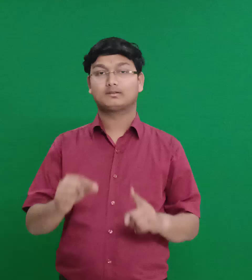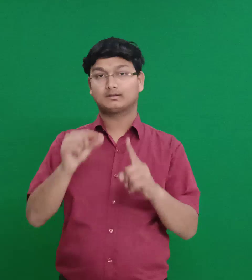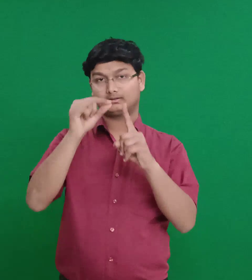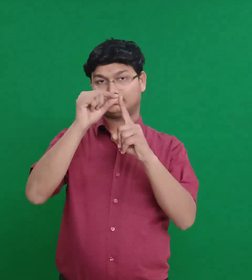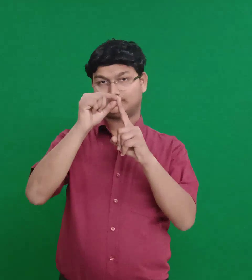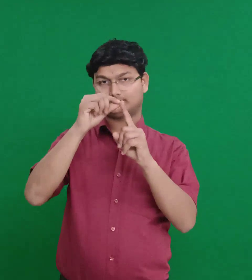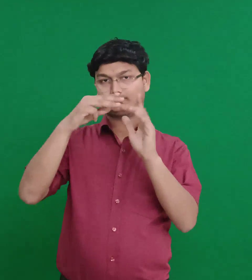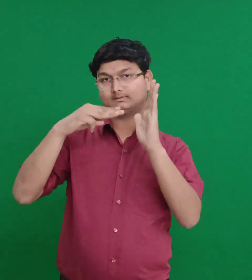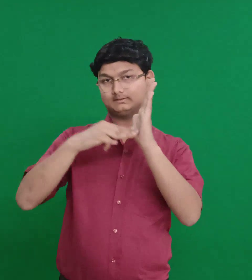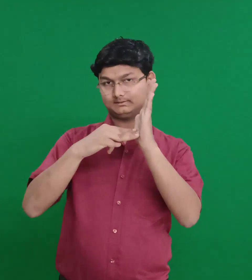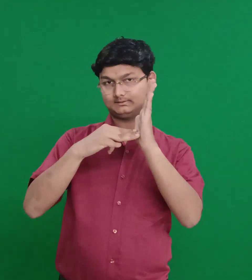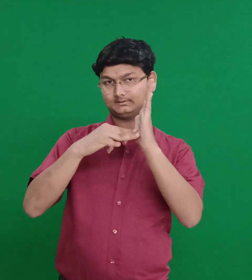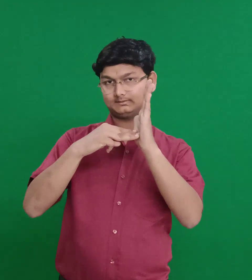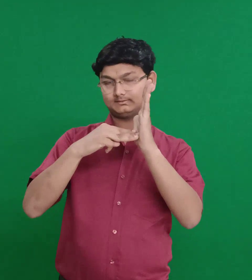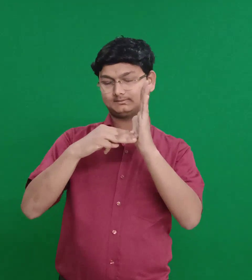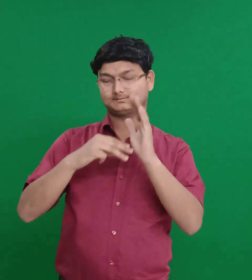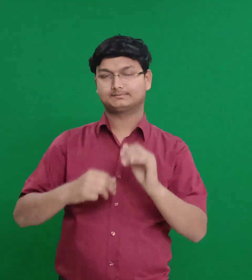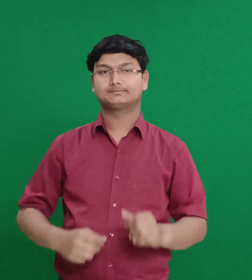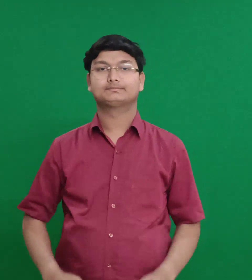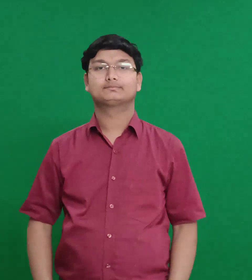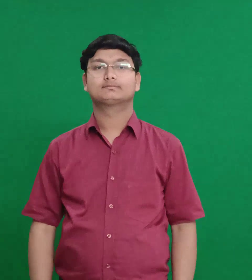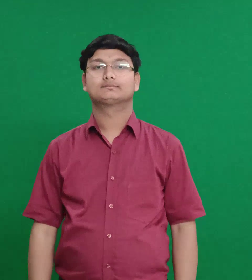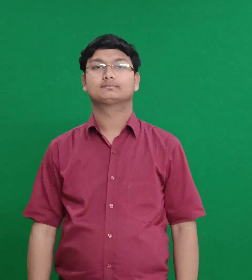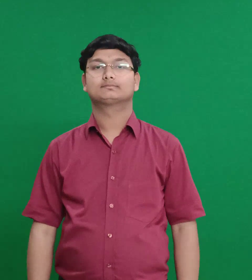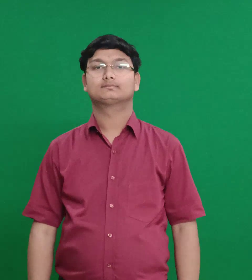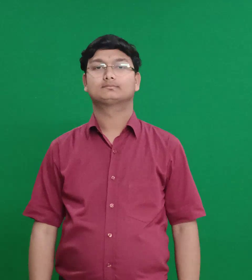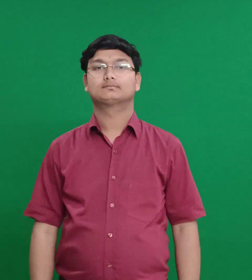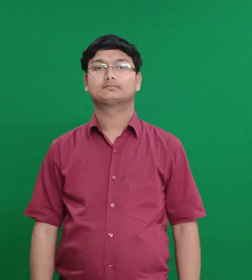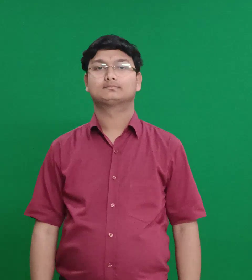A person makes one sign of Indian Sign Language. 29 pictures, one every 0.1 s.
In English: pahath moab
